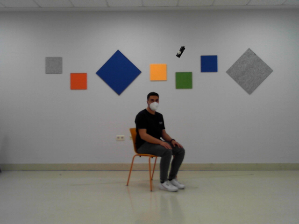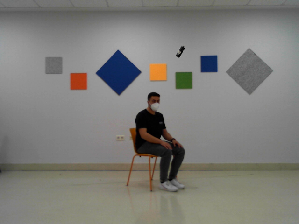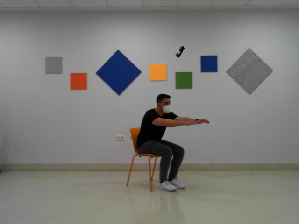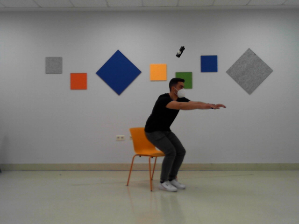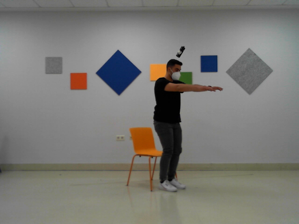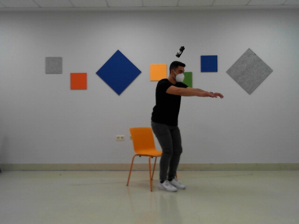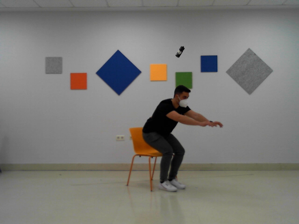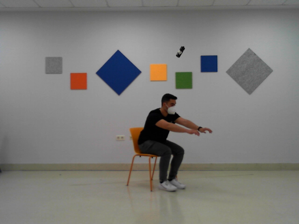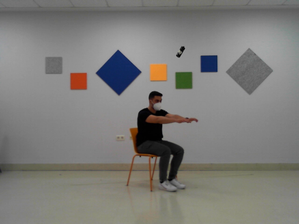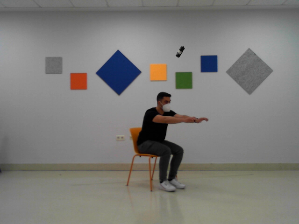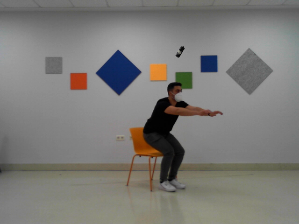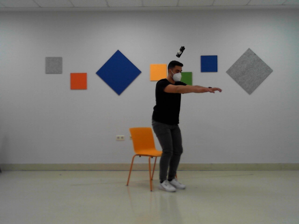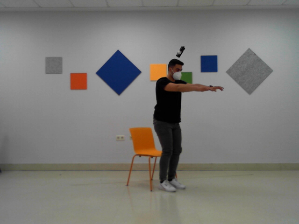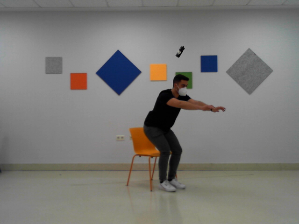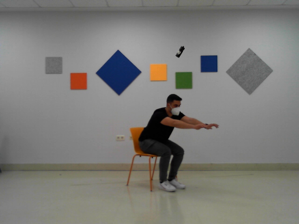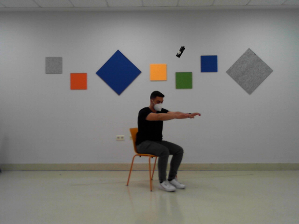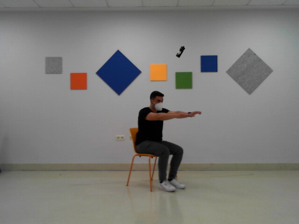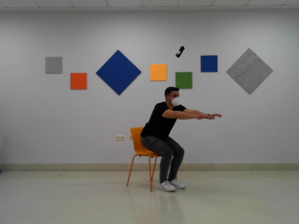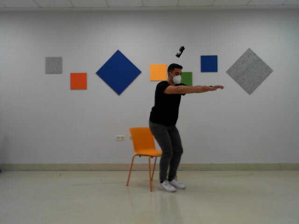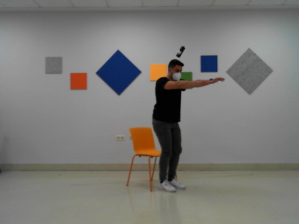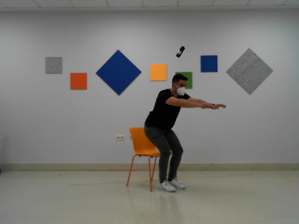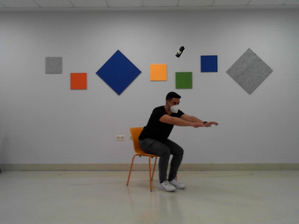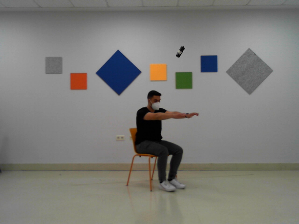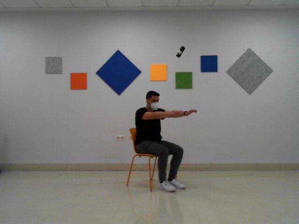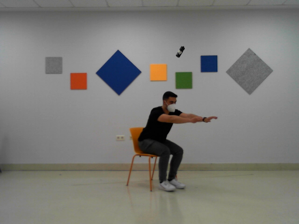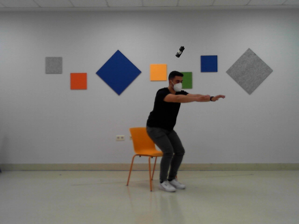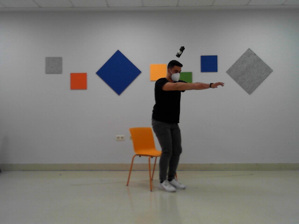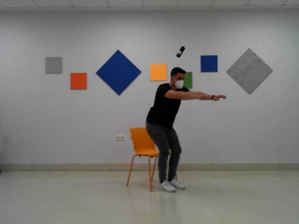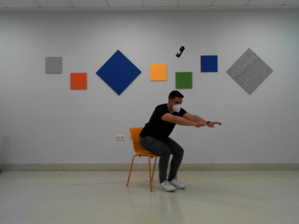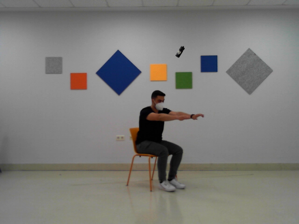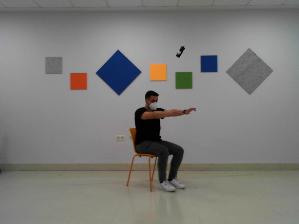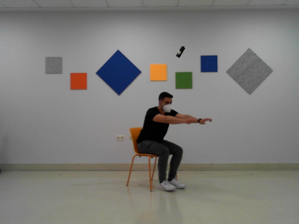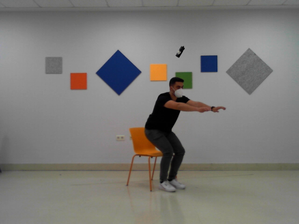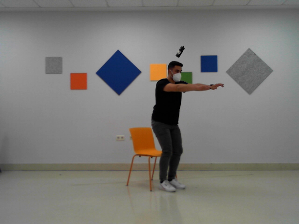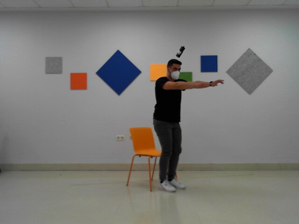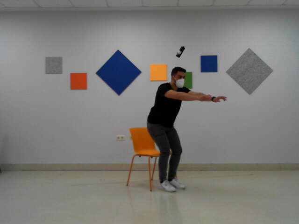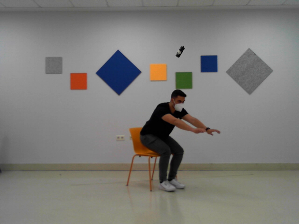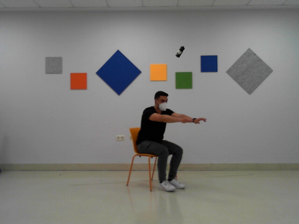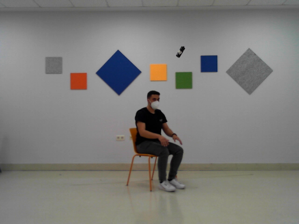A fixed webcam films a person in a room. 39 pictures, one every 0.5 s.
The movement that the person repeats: Sit to stand.
